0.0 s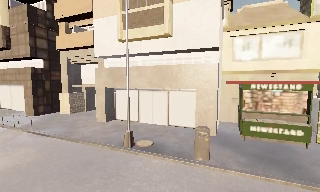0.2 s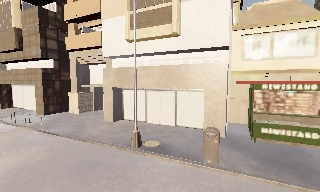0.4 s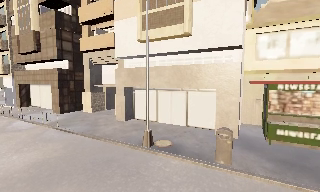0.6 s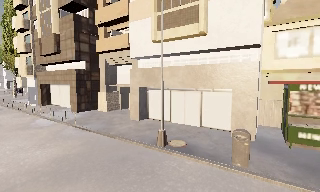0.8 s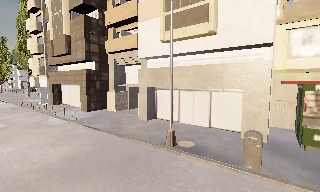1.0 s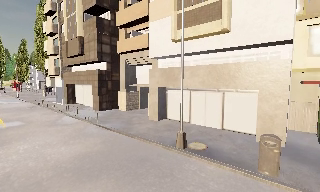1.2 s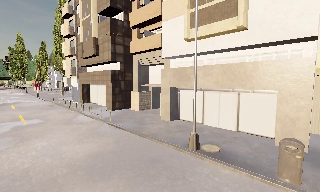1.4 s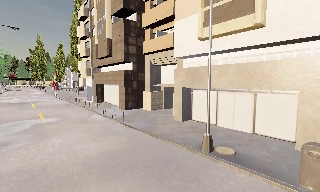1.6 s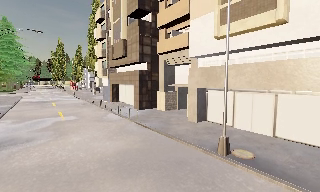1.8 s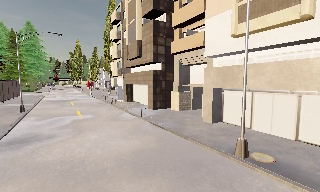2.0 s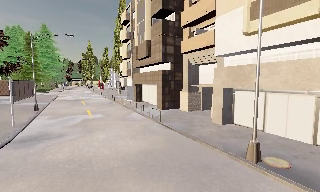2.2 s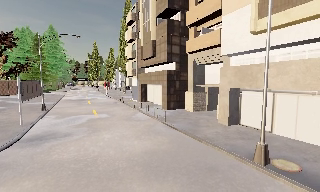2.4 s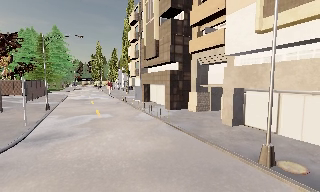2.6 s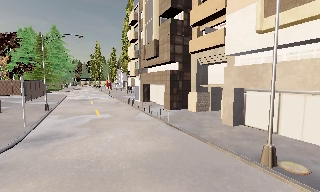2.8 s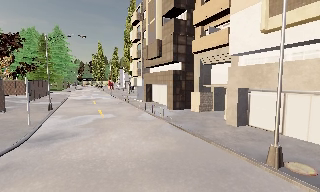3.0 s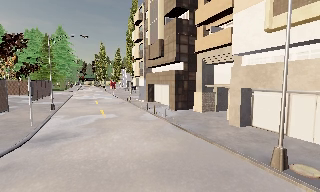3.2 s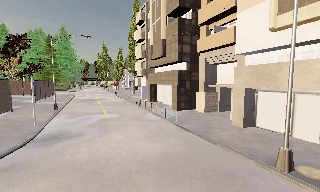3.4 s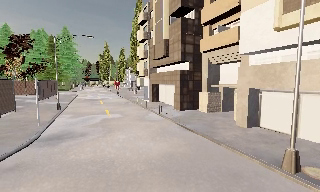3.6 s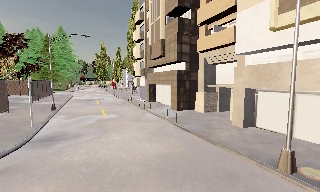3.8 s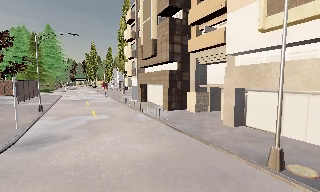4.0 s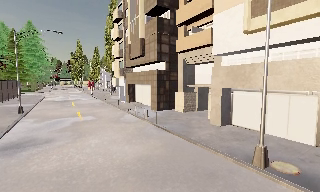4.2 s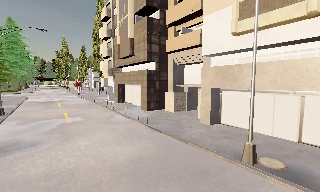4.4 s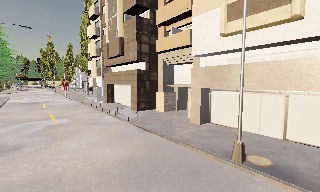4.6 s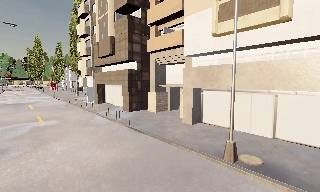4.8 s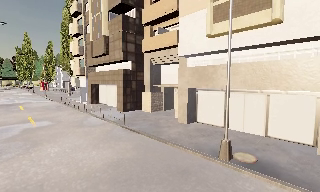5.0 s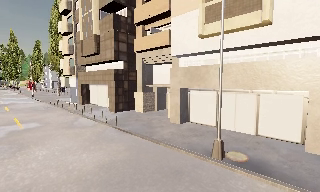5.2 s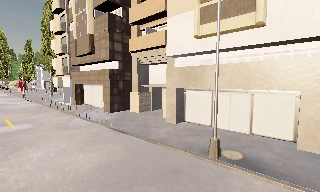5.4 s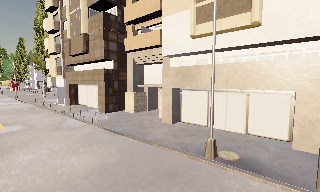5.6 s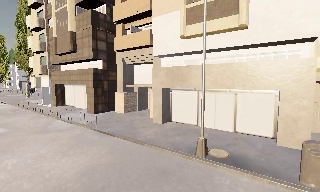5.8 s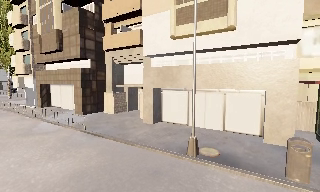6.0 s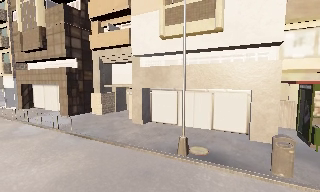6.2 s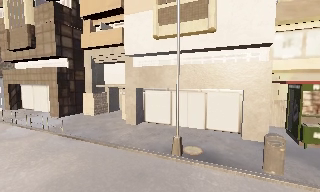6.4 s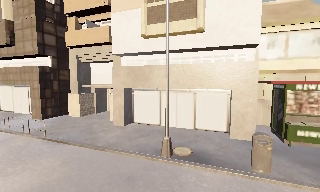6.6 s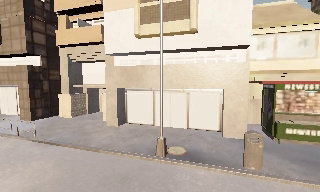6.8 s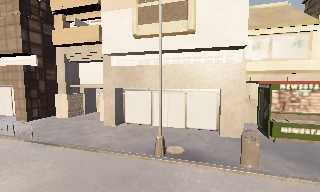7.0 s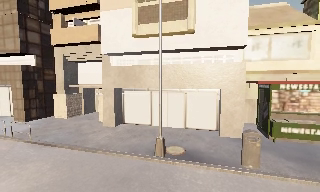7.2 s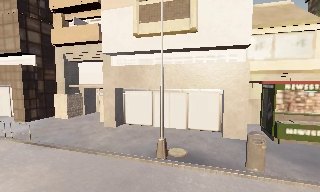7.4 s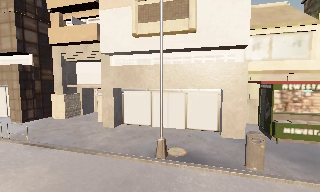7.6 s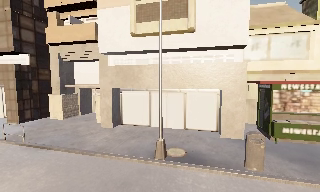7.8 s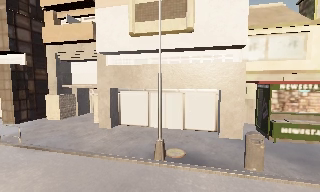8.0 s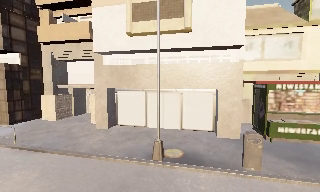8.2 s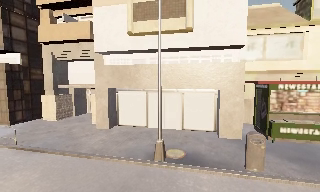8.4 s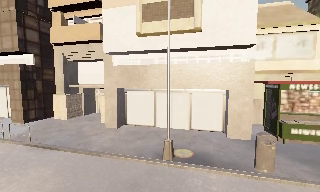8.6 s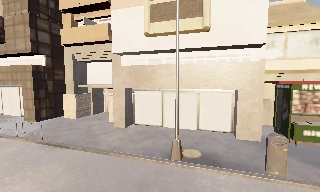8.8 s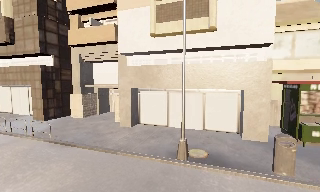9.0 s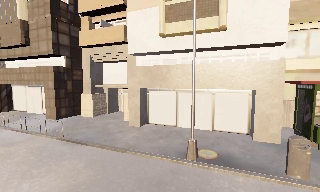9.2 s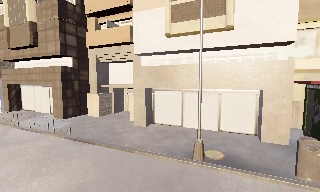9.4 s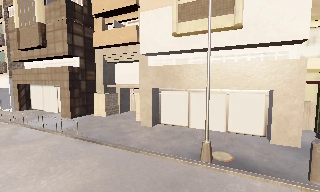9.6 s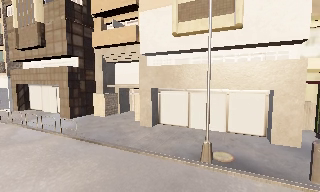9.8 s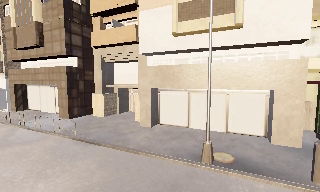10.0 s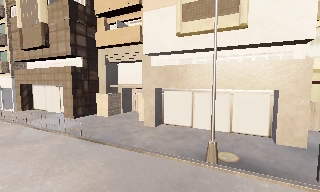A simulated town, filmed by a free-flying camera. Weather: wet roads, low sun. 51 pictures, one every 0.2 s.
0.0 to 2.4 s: The camera pans to its left, which is counterclockwise from overhead, by about 40 degrees. It travels forward, about 0.5 m.
2.4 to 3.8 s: The camera shifts only a little, or ends up much as it began.
3.8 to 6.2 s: The camera pans to its right, which is clockwise from overhead, by about 40 degrees. It travels to its left, about 1 m.
6.2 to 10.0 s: The camera travels to its left, about 1 m, so close, fixed things drift to the right.
The film runs backward here.
